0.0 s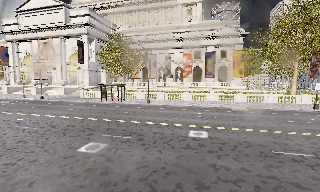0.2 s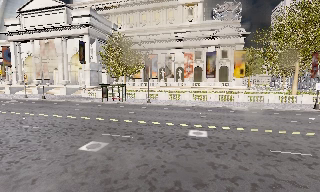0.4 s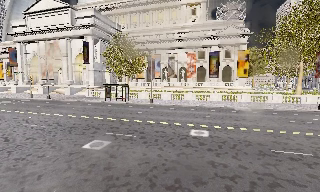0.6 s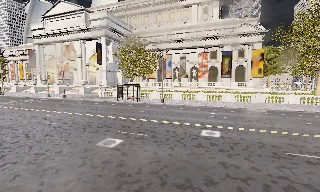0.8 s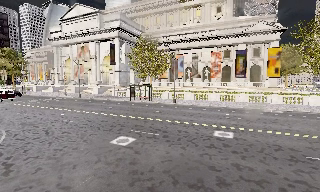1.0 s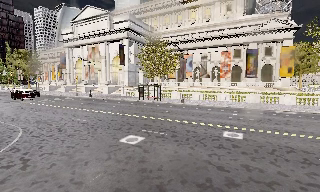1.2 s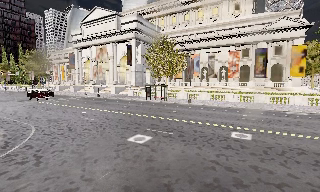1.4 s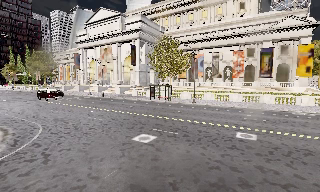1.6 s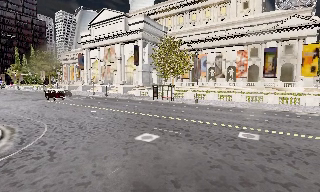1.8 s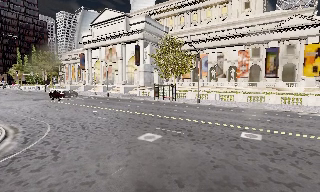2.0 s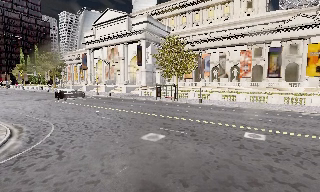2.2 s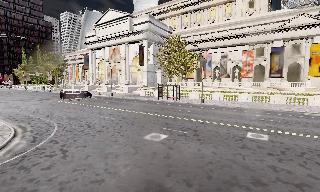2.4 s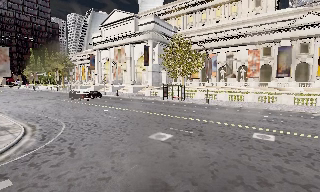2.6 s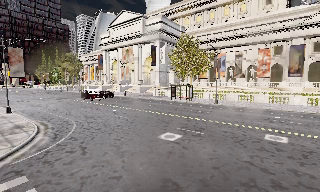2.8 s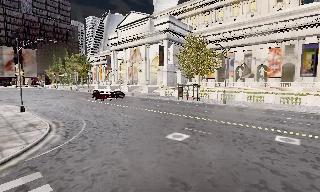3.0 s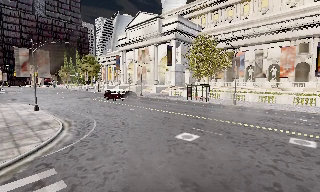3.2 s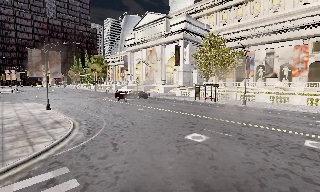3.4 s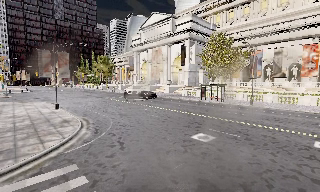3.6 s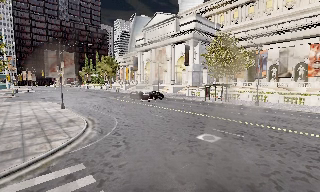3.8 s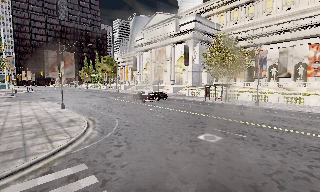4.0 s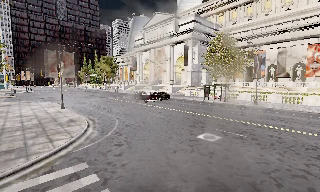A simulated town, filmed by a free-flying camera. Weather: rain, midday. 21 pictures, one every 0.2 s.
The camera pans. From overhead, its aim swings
counterclockwise.
The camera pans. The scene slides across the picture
to the right.
0.0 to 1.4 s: The camera pans to its left, which is counterclockwise from overhead, by about 15 degrees. It travels backward, about 0.5 m, so what stands in front gets smaller.
1.4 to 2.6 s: The camera shifts only a little, or ends up much as it began.
2.6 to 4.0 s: The scene slides to the right, as the camera pans about 10 degrees to its left. It travels to its left, about 0.5 m, so close, fixed things drift to the right.
The film runs backward here.
